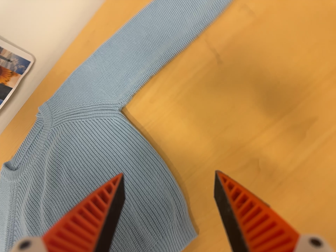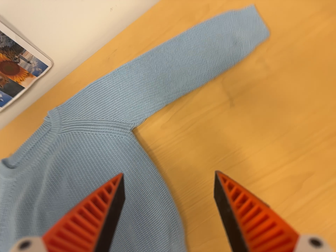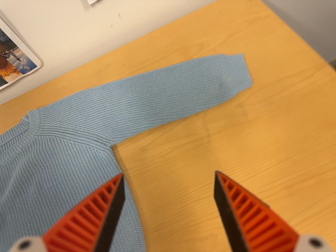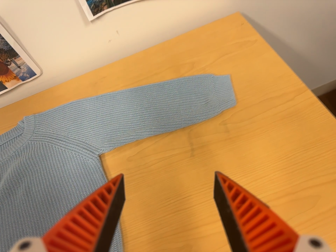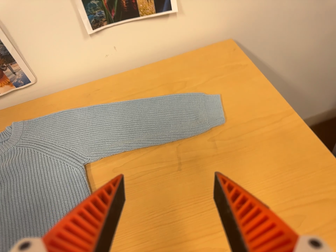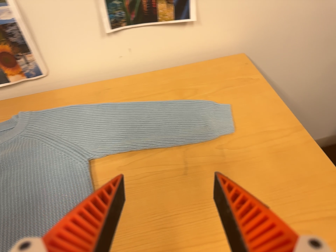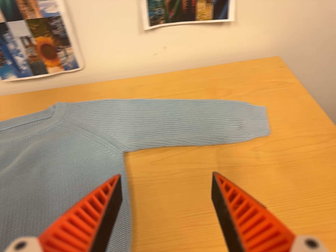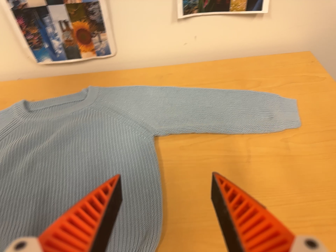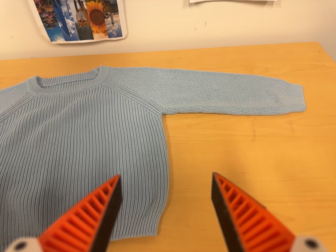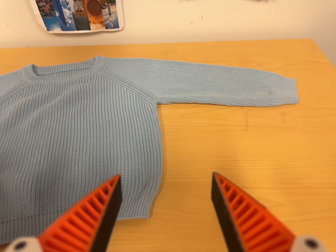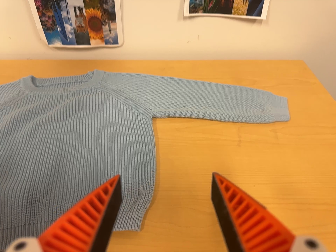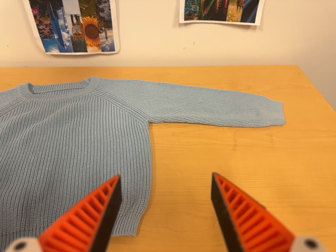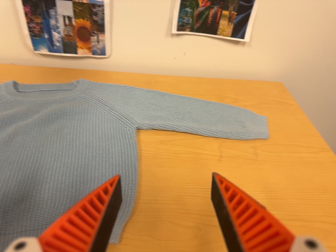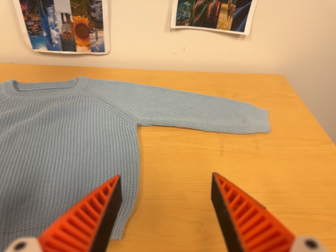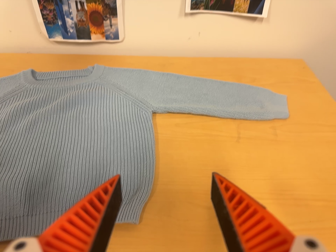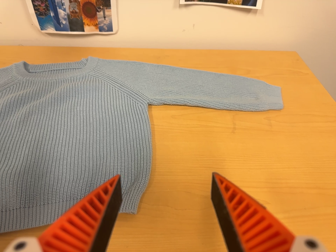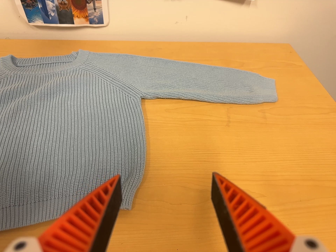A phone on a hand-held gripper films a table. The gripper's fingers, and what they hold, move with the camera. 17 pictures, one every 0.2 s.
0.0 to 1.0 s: The camera pans to its right by about 15 degrees. It travels backward and to its left, about 9 cm, so what stands in front gets smaller. Its aim tips toward the top of its view by about 20 degrees, and the scene shifts downward. It rolls about its line of sight by about 35 degrees, and the scene rotates clockwise.
1.0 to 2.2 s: The camera travels toward the bottom of its view and to its left, about 14 cm. It rolls about its line of sight by about 10 degrees, and the scene rotates clockwise.
2.2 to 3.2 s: The camera shifts only a little, or ends up much as it began.
The film runs backward here.
